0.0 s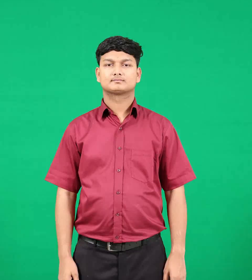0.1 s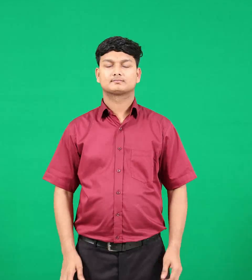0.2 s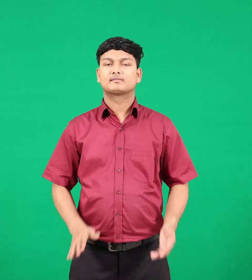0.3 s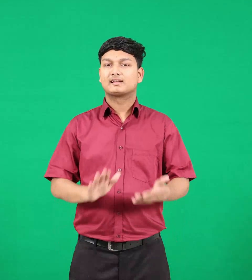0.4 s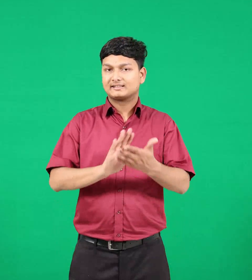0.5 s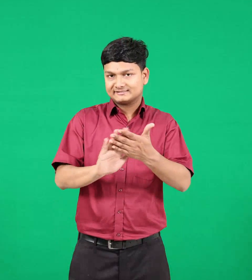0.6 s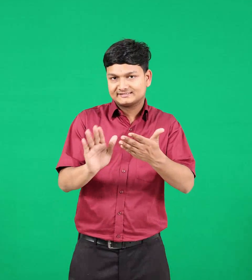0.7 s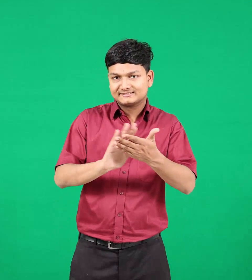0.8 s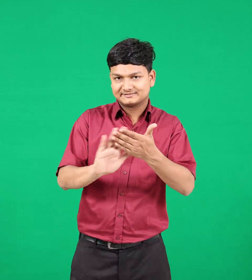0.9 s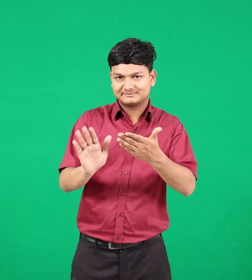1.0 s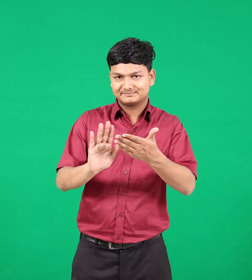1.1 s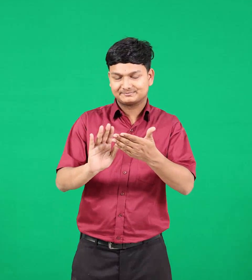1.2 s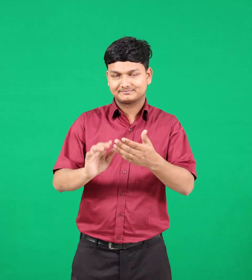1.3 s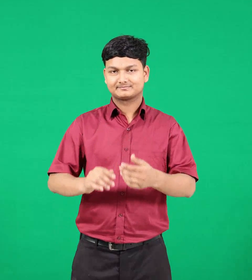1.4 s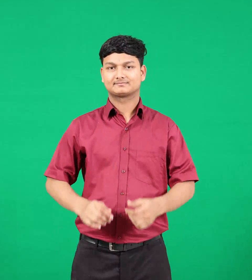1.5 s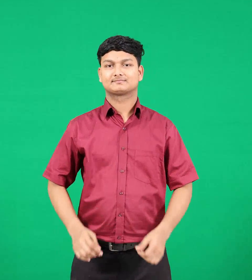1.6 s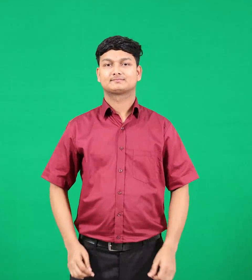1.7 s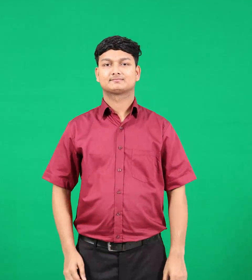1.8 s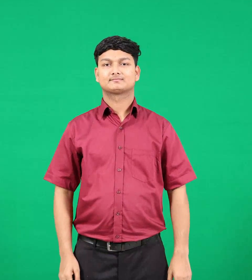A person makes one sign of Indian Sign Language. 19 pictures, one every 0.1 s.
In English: clean
